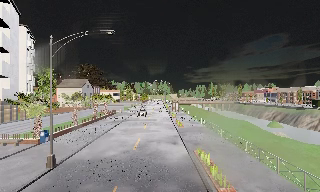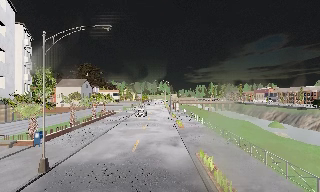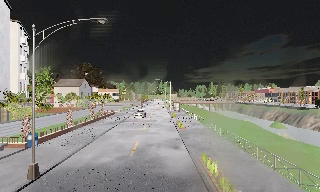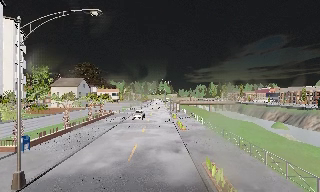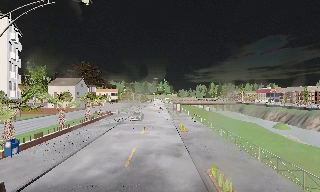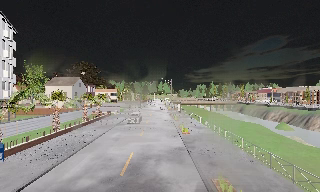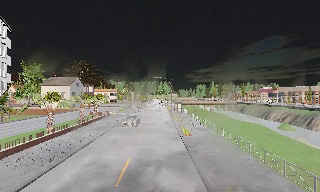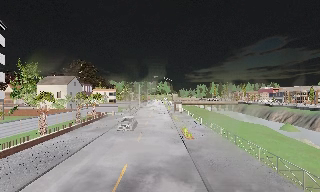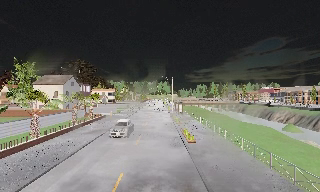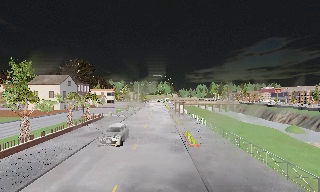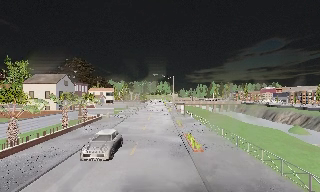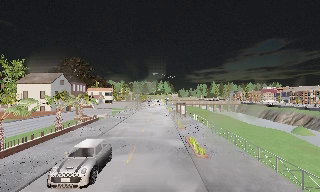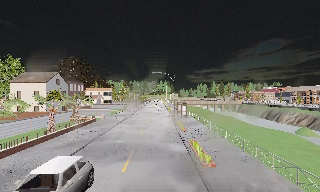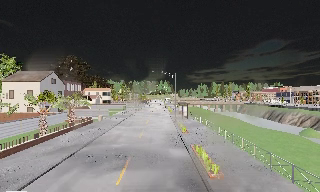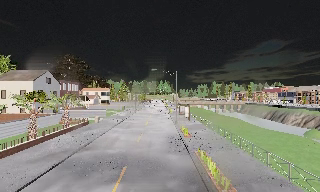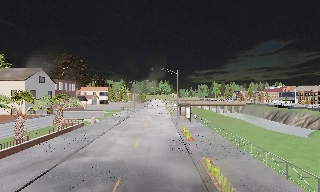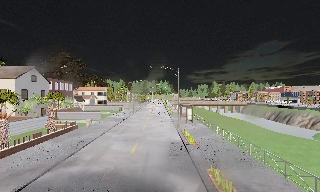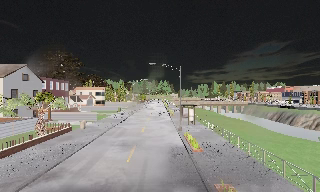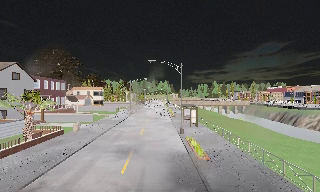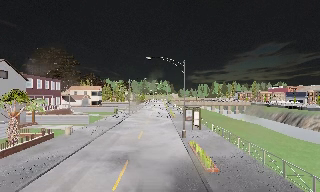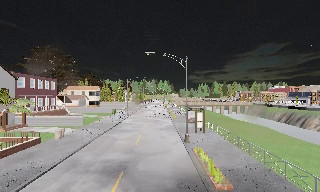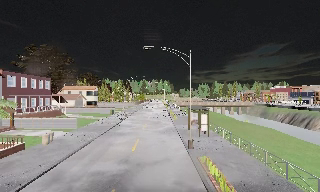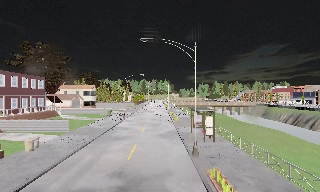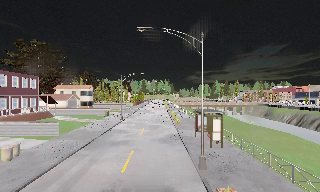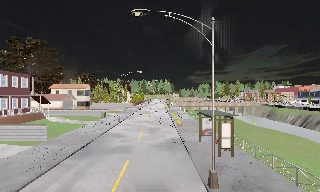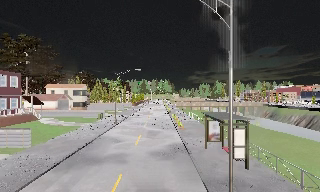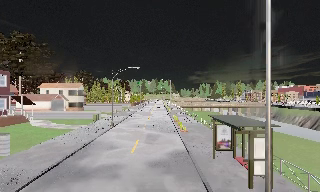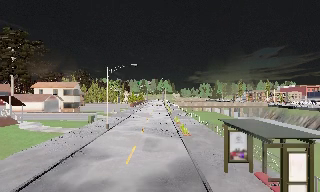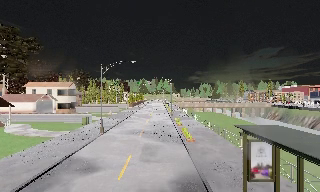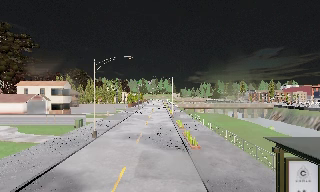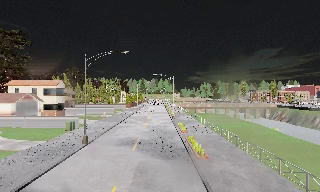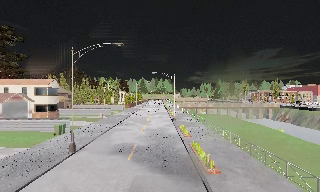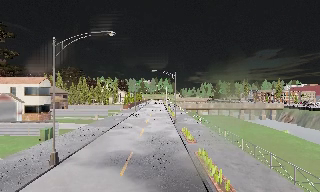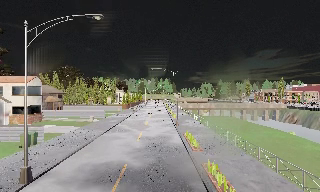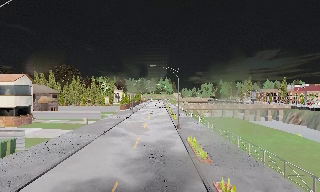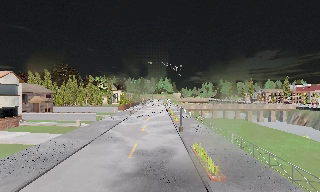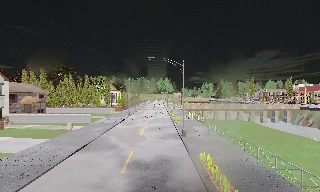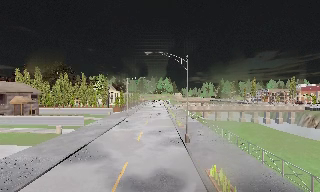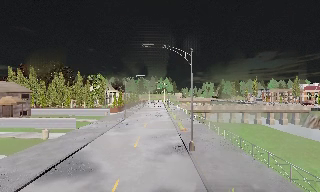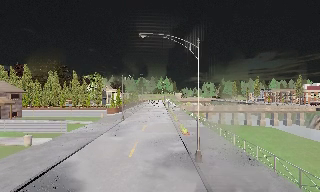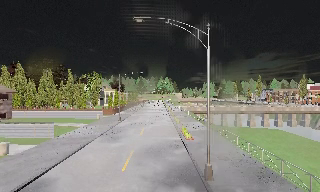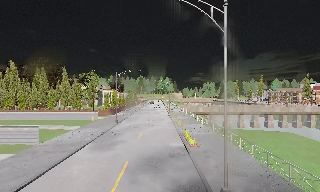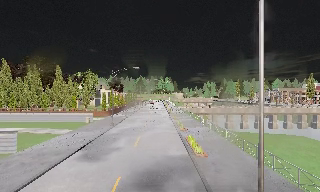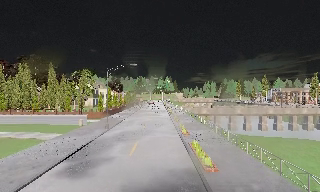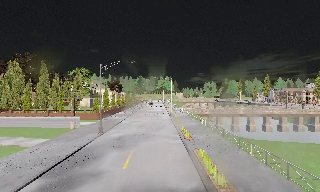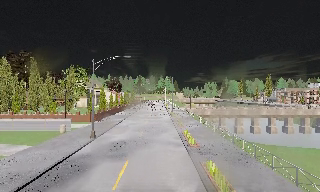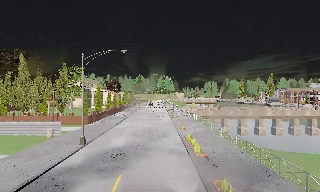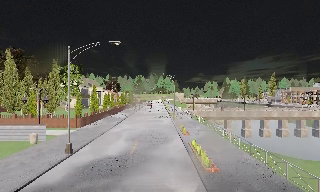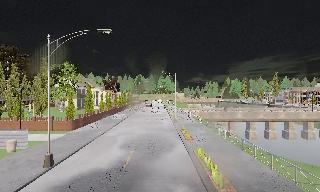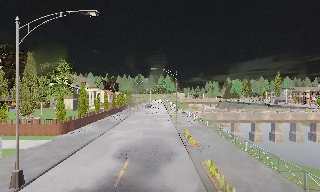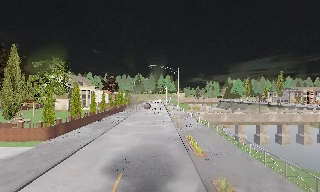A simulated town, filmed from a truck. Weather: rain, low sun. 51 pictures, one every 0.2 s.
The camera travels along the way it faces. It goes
forward.
0.0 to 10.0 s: The camera travels forward, about 80 m, so what stands in front looms larger. It gains speed.
The film runs forward here.
